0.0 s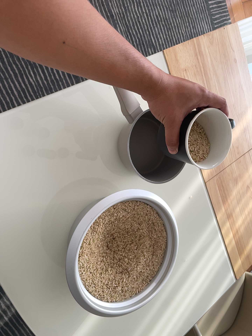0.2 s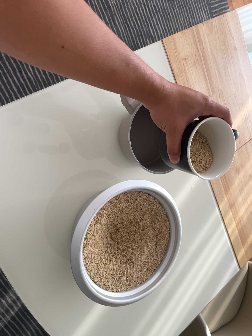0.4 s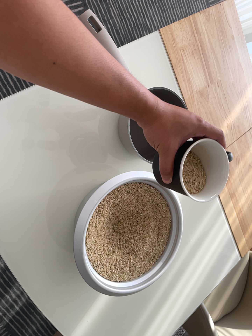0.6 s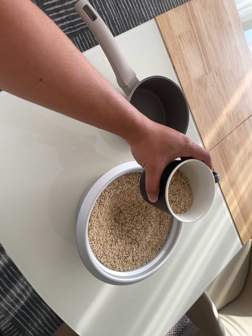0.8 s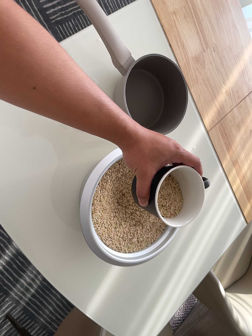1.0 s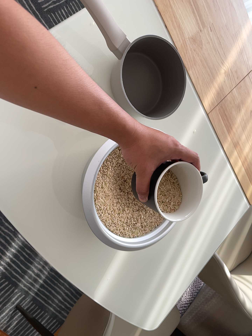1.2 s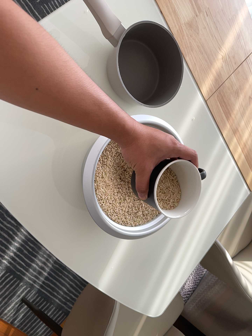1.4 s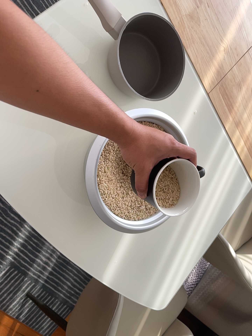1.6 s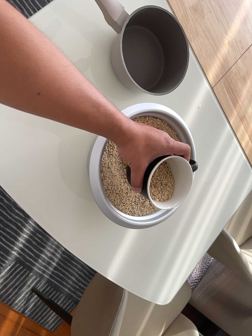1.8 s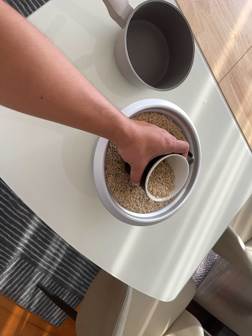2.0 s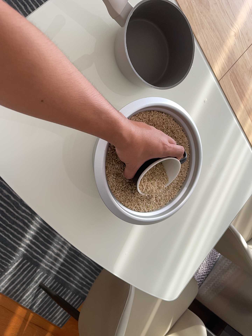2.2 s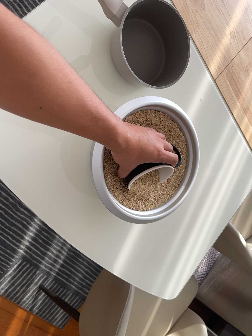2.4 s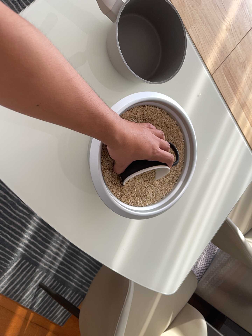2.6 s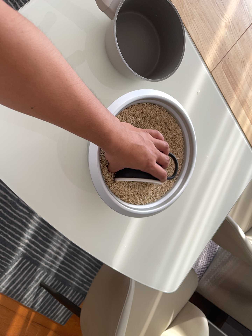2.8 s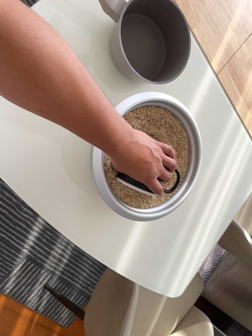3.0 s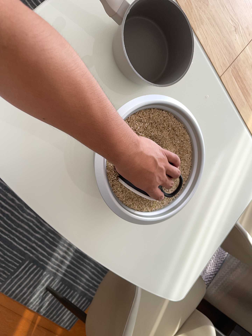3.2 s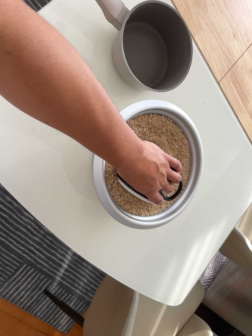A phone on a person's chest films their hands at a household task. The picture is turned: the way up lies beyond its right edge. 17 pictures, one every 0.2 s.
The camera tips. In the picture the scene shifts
upward.
The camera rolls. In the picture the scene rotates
counterclockwise.
0.0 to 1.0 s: The camera's aim tips toward the bottom of its view by about 10 degrees, and the scene shifts upward. It rolls about its line of sight by about 10 degrees, and the scene rotates counterclockwise.
1.0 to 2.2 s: The camera shifts only a little, or ends up much as it began.
2.2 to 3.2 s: The camera keeps its place and its aim.
The film runs backward here.
